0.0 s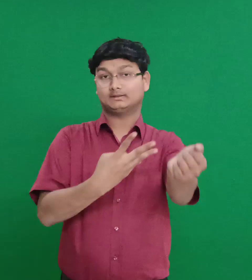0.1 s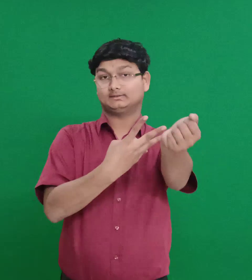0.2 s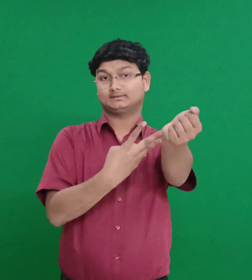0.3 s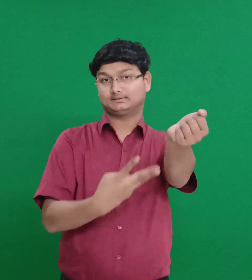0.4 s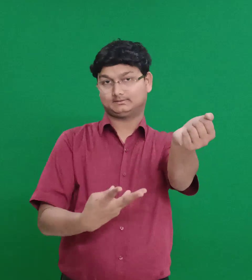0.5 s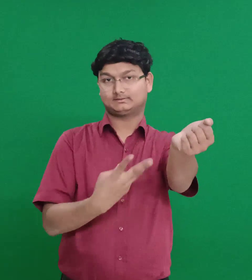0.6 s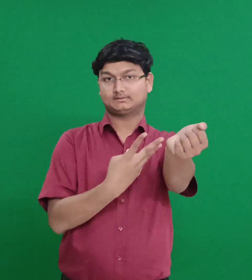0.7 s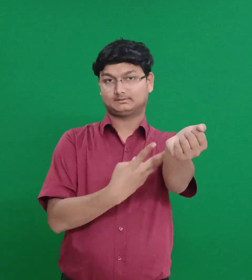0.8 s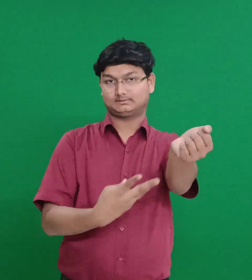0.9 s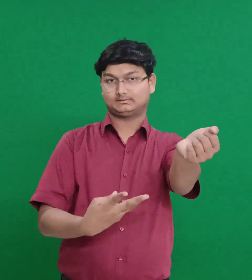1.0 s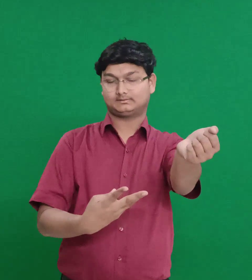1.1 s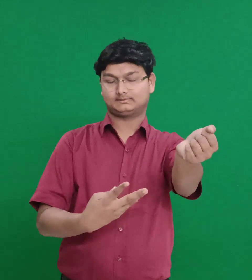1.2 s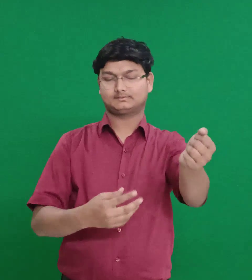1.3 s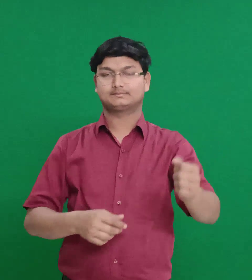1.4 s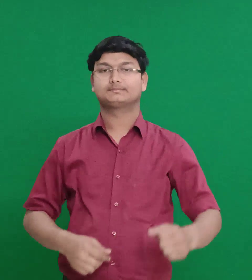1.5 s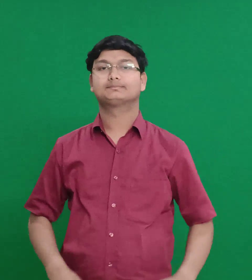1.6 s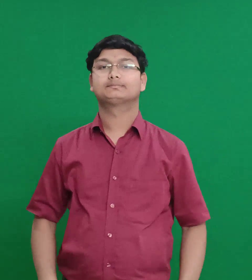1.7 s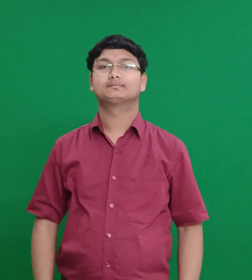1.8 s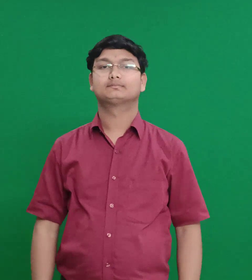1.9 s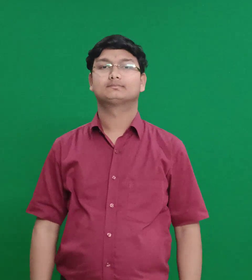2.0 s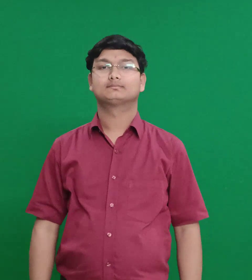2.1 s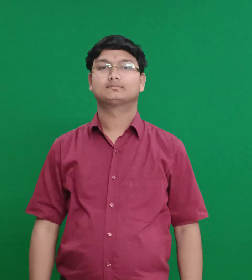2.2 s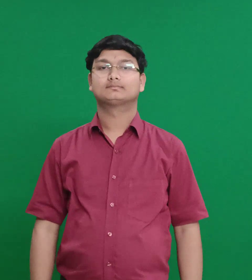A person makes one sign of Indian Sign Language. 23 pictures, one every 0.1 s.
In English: akkub
